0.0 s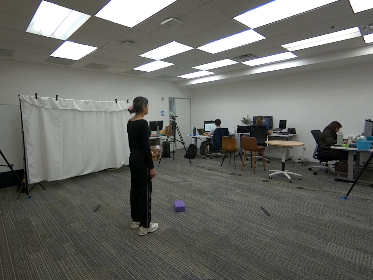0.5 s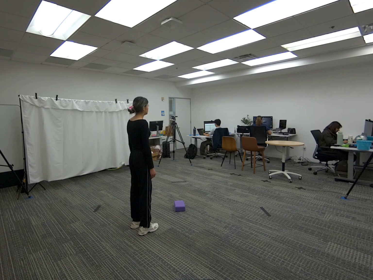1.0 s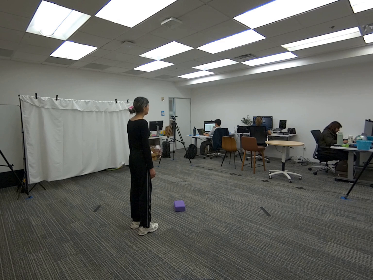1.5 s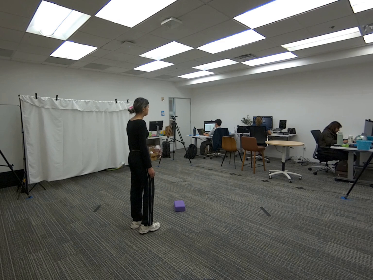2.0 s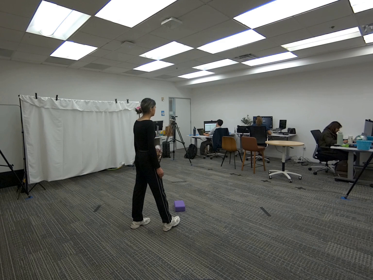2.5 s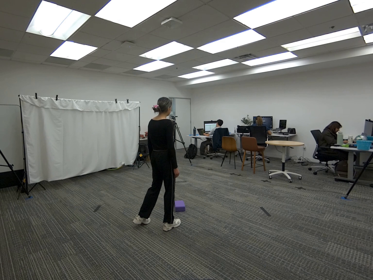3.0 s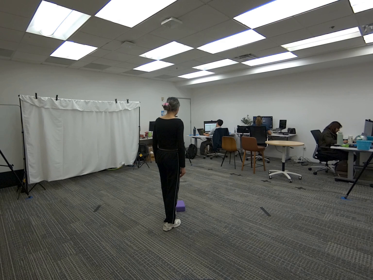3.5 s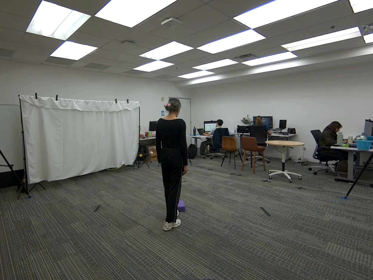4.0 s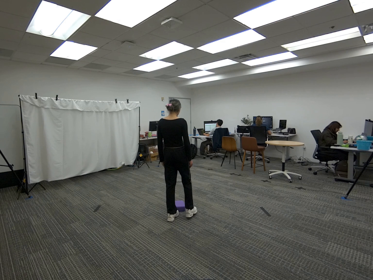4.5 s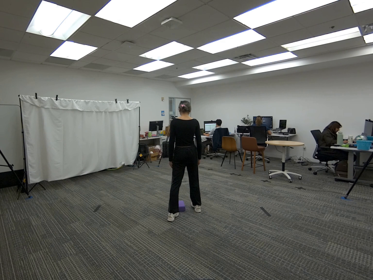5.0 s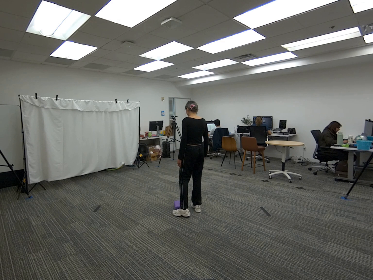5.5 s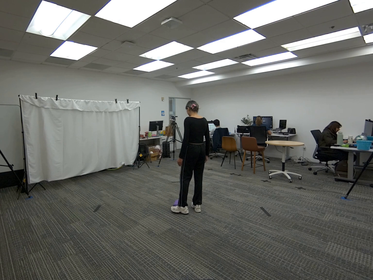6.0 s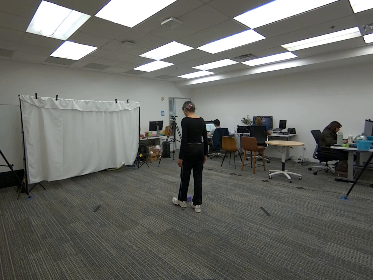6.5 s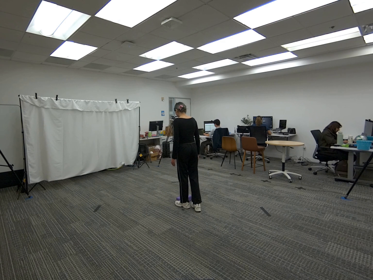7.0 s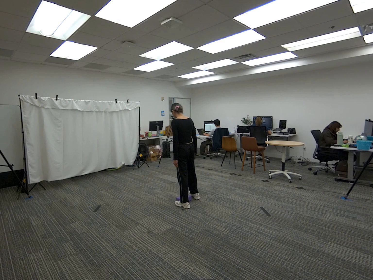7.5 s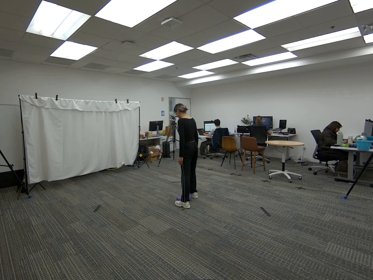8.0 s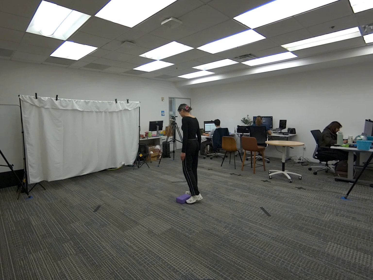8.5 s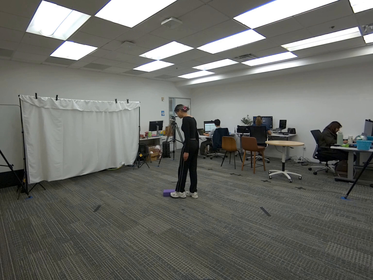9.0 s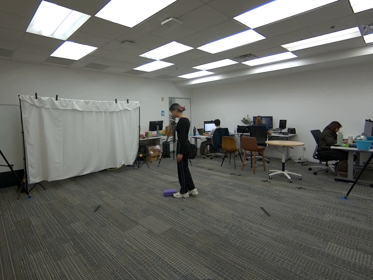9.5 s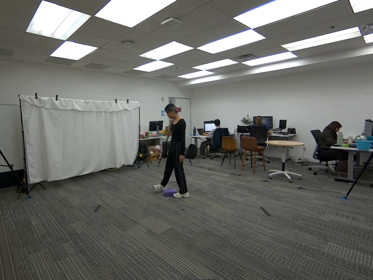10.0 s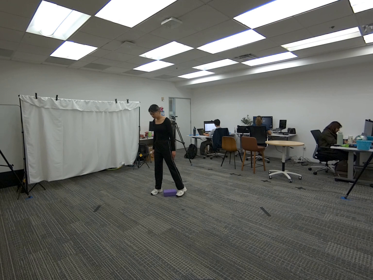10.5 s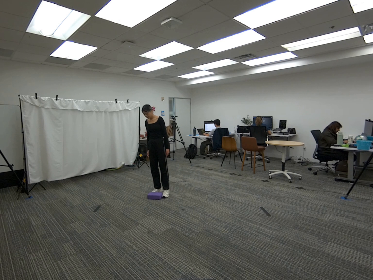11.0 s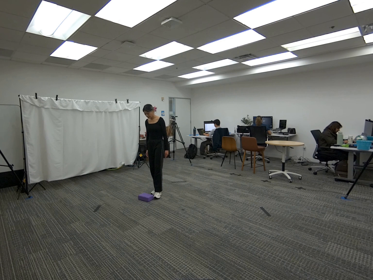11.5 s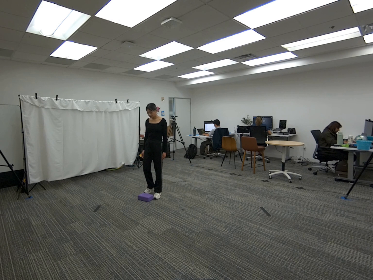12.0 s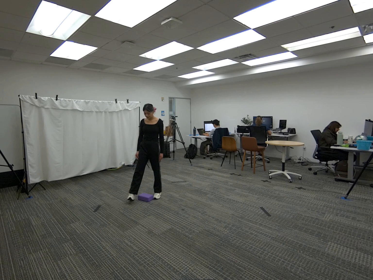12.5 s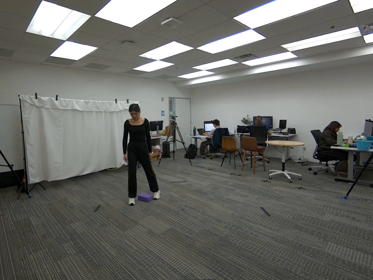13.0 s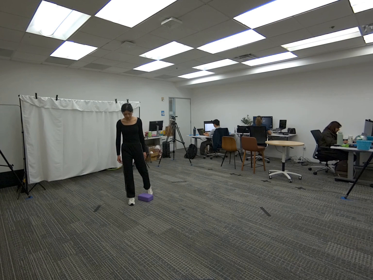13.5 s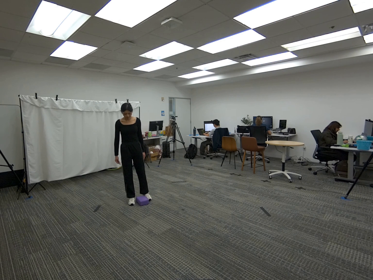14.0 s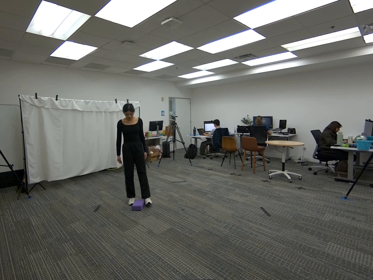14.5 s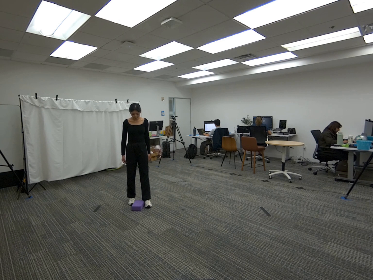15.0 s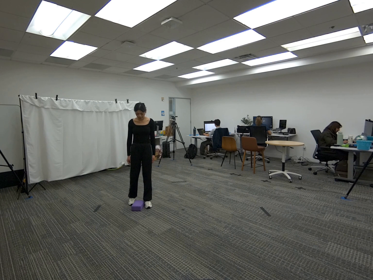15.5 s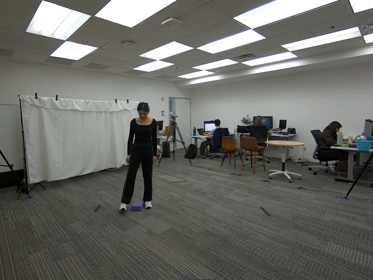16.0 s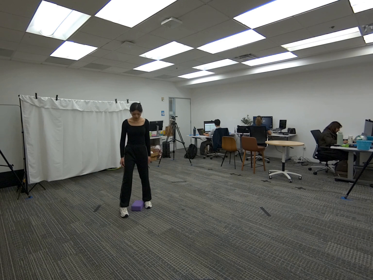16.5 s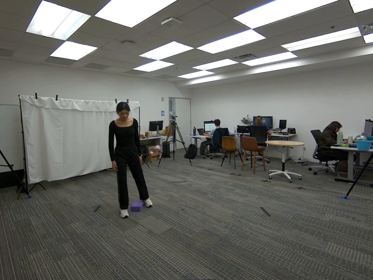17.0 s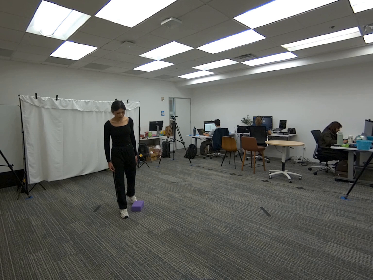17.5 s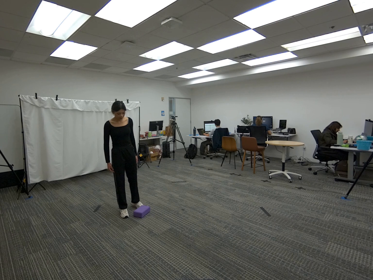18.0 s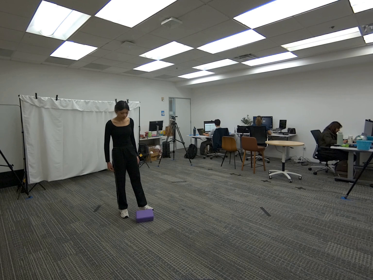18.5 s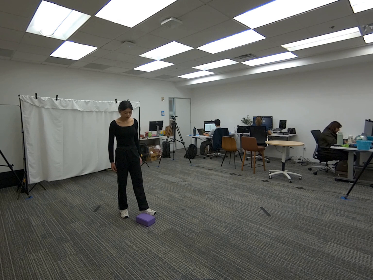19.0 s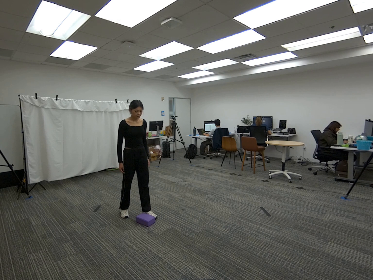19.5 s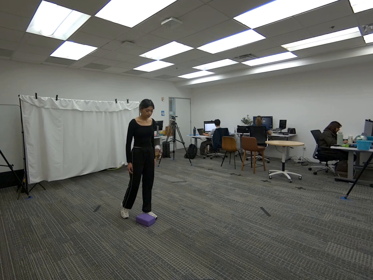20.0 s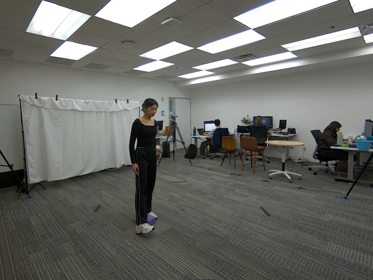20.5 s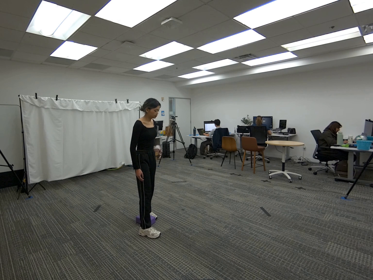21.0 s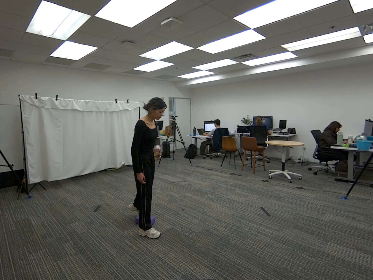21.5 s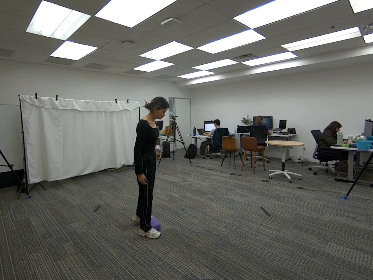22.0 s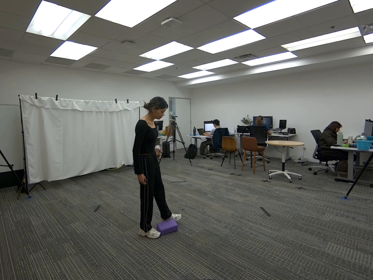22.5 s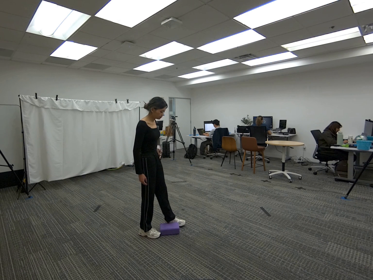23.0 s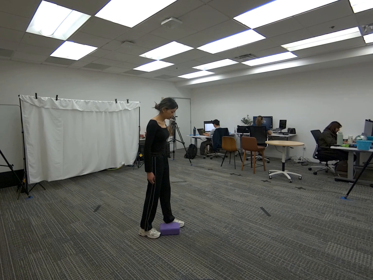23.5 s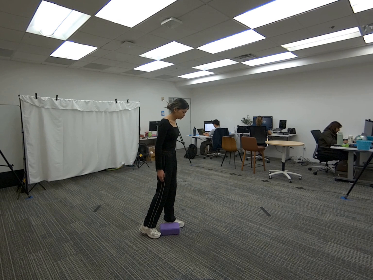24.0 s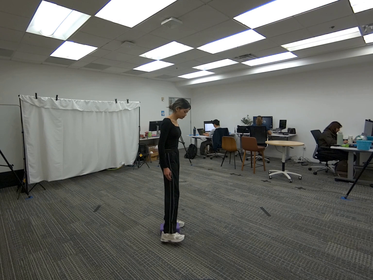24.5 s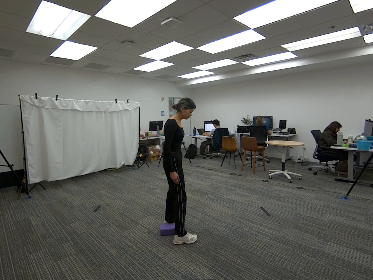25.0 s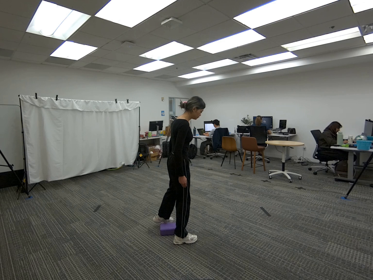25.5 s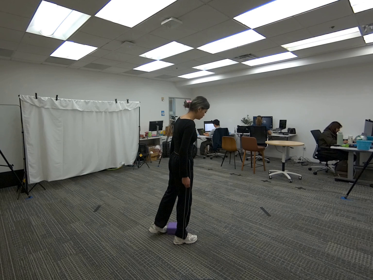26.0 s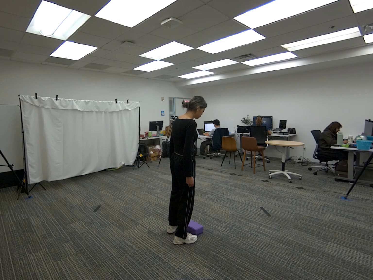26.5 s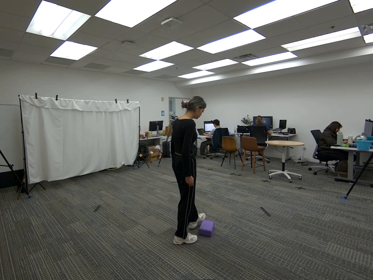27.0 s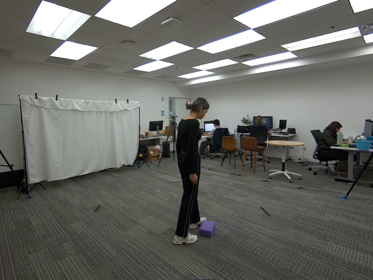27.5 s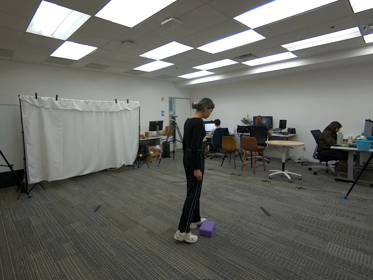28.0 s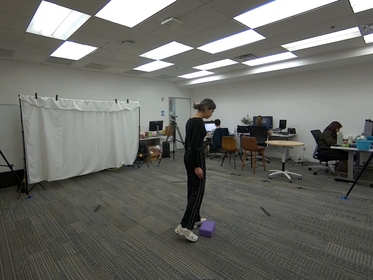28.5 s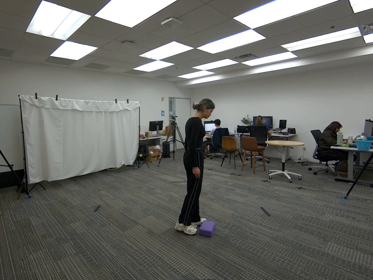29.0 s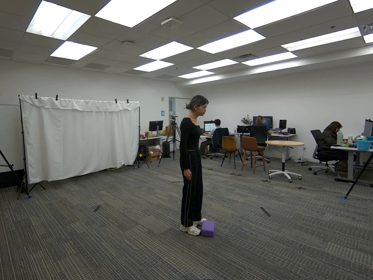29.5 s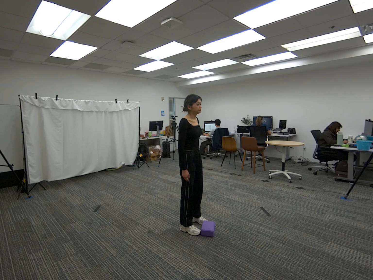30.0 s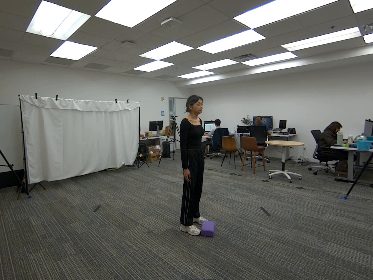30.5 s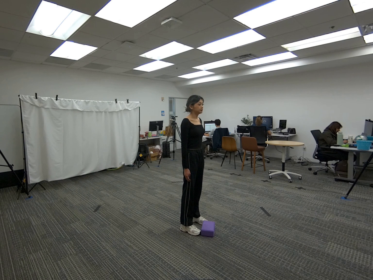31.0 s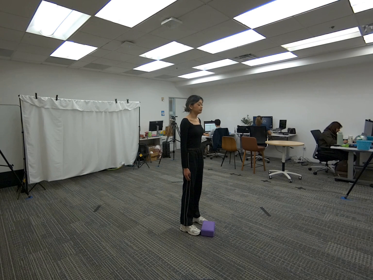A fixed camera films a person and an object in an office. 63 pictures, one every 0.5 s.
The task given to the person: Walk over to the yoga block on the floor and using your left foot push the yoga block within the bounding area.
